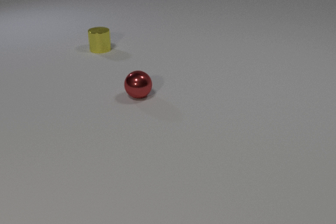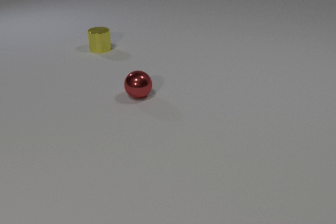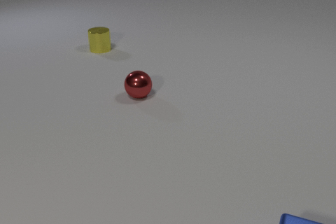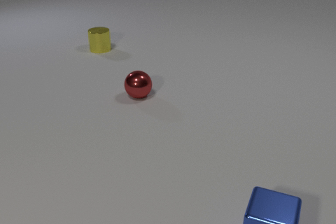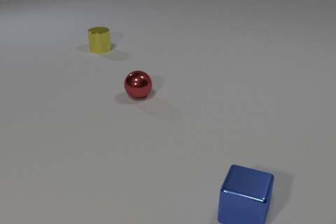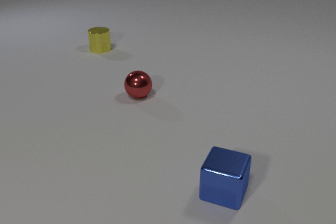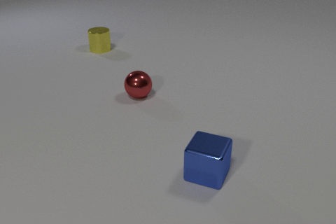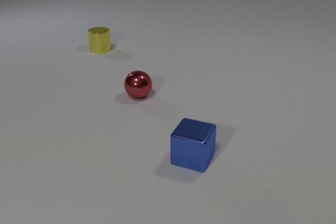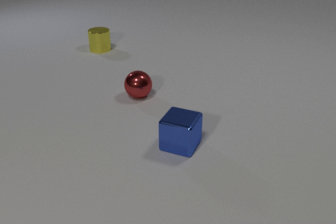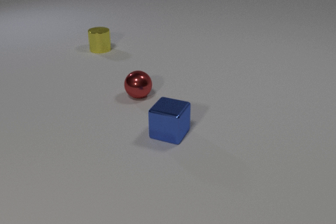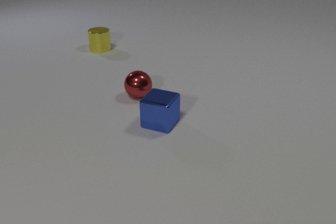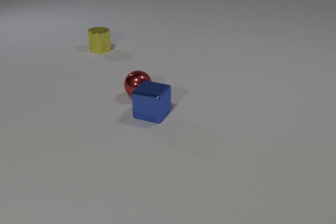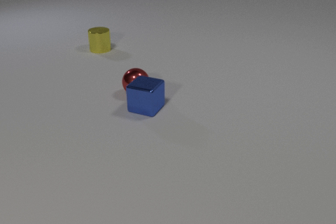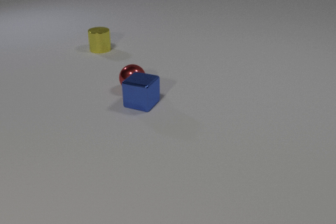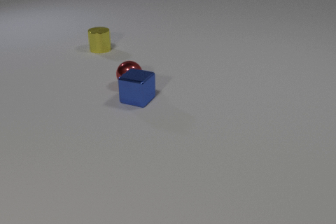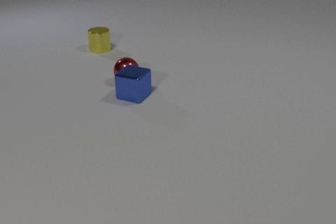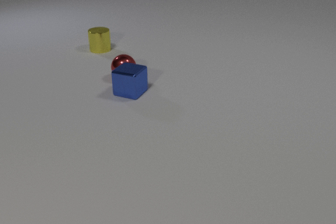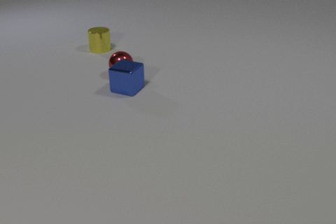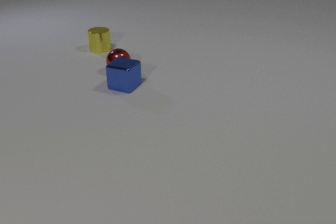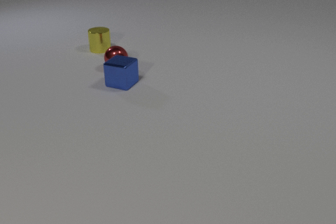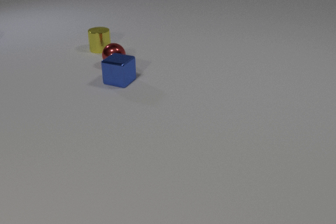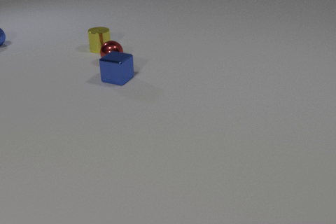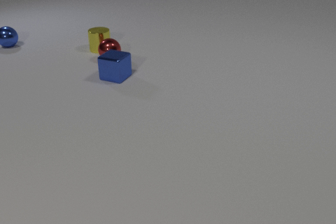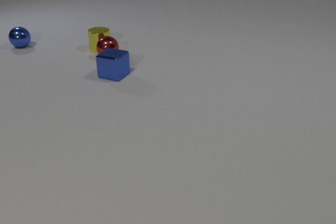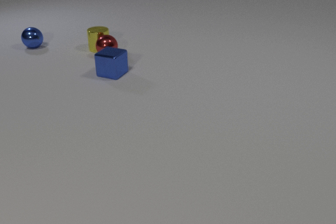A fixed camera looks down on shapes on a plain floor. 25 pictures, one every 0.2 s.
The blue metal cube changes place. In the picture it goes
away from the camera.
The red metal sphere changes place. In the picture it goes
away from the camera.
0.0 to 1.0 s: The blue metal cube comes in at the bottom edge, slides away from the camera and to the left.
1.0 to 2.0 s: The blue metal cube slides away from the camera and to the left.
2.0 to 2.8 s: The blue metal cube slides away from the camera and to the left. The red metal sphere rolls away from the camera. The blue metal cube and the red metal sphere collide.
2.8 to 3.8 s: The blue metal cube slides away from the camera and to the left. The red metal sphere rolls away from the camera.
3.8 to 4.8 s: The blue metal cube slides away from the camera. The red metal sphere rolls away from the camera. The blue metal sphere comes in at the left edge, rolls to the right and toward the camera. The red metal sphere and the yellow metal cylinder collide.
What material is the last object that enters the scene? metal.
How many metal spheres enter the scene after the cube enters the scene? 1.
How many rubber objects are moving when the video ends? 0.
